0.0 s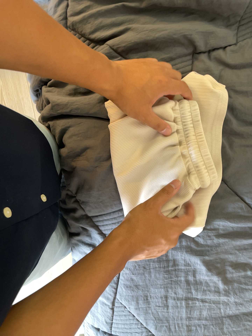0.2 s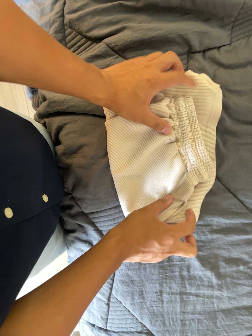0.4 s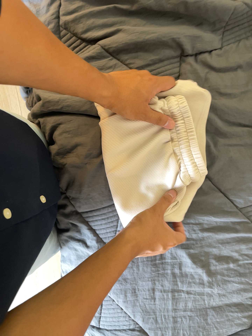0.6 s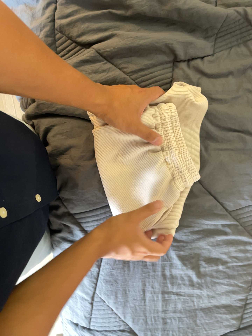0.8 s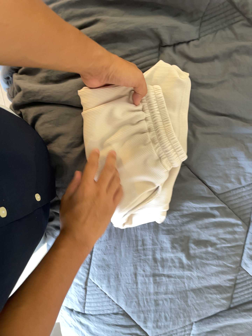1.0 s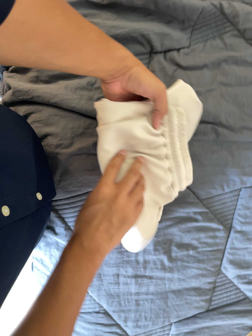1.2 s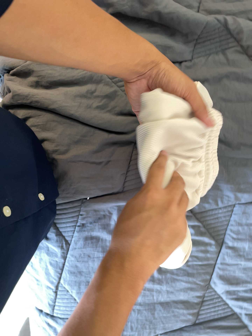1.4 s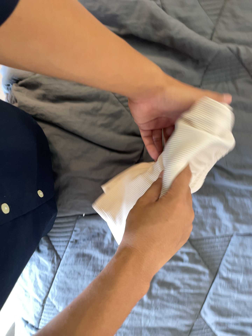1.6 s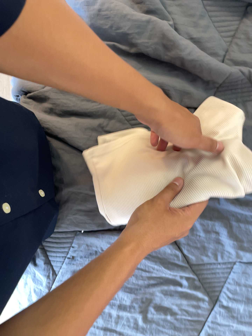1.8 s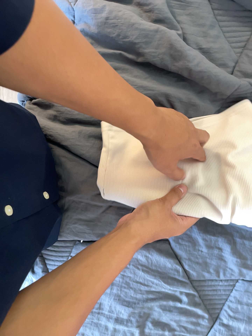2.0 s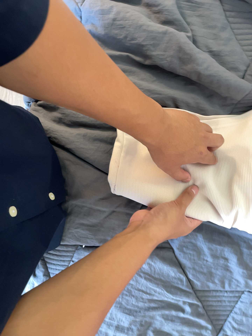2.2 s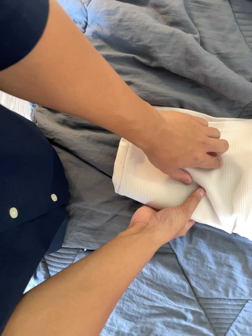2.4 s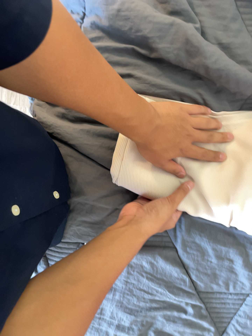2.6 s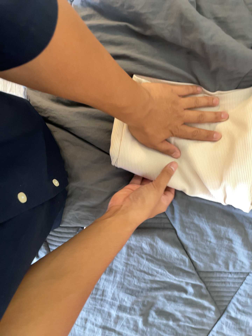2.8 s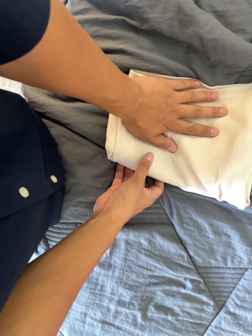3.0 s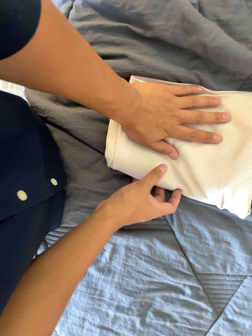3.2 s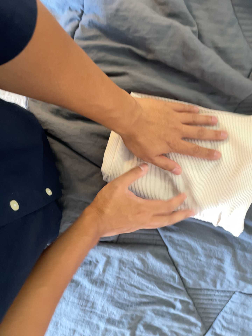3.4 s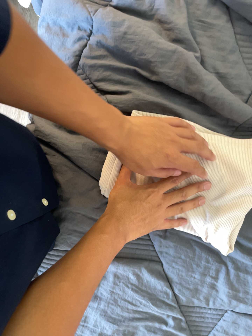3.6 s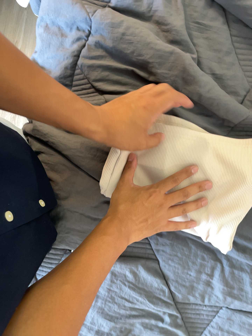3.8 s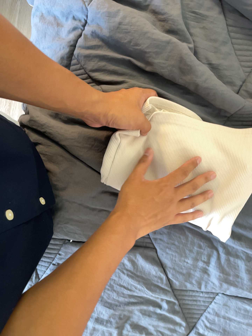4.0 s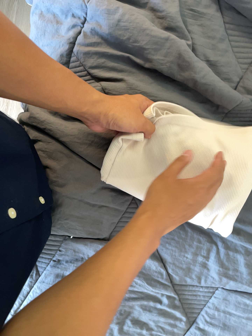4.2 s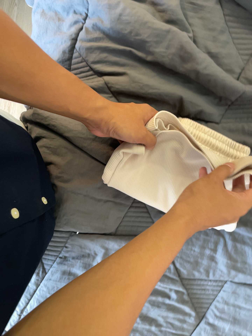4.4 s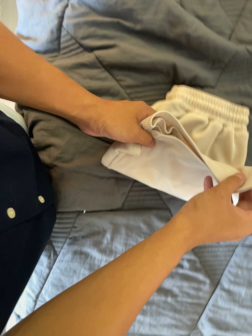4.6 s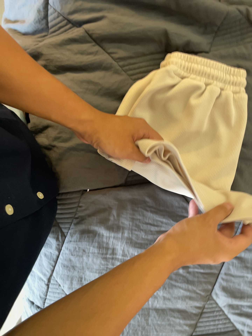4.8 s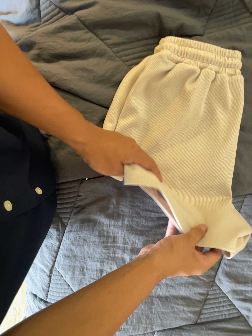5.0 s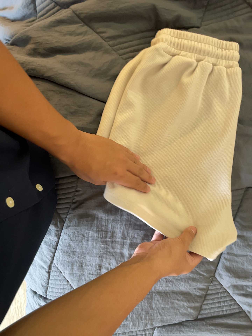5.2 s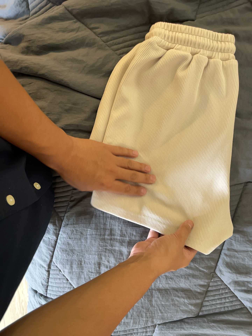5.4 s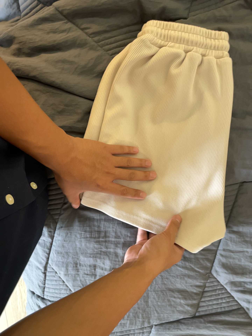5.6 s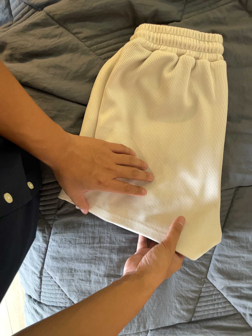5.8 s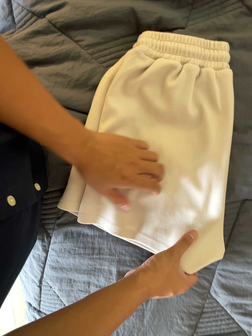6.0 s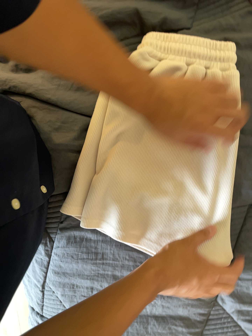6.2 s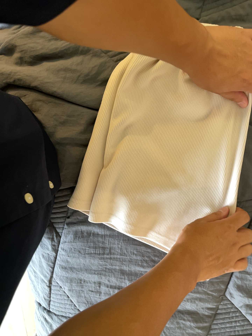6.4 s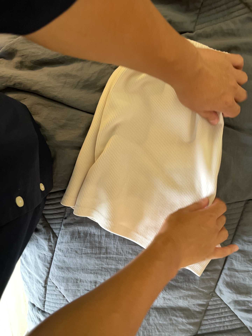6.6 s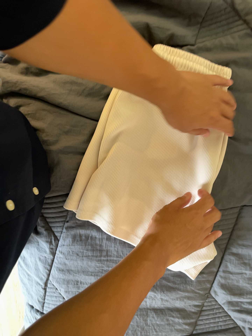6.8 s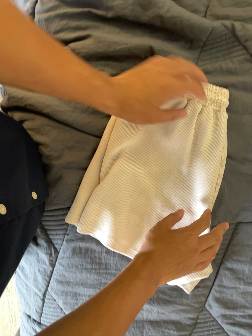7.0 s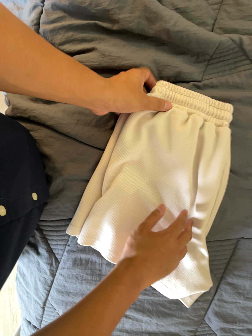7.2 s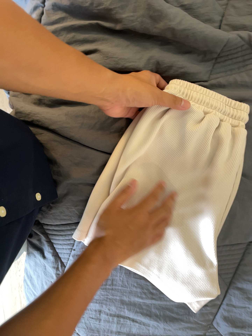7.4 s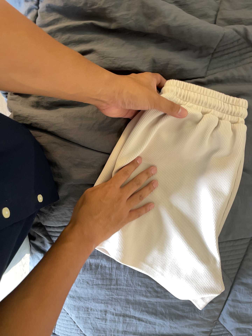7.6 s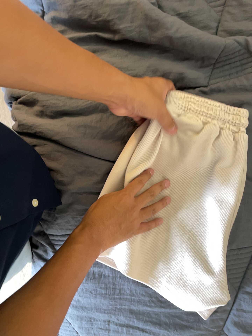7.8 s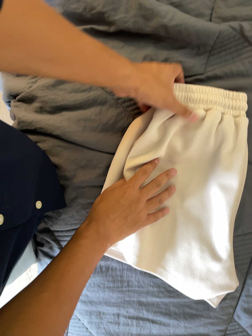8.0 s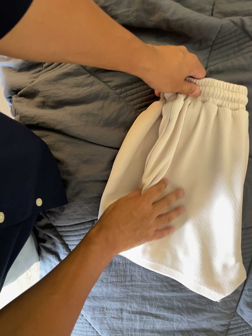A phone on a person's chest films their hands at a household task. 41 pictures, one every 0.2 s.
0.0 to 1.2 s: The camera shifts only a little, or ends up much as it began.
1.2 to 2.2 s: The camera travels toward the top of its view, about 10 cm, so close, fixed things drift downward. It rolls about its line of sight by about 15 degrees, and the scene rotates clockwise.
2.2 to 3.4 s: The camera shifts only a little, or ends up much as it began.
3.4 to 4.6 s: The camera travels toward the bottom of its view, about 12 cm, so close, fixed things drift upward. It rolls about its line of sight by about 15 degrees, and the scene rotates counterclockwise.
4.6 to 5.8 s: The camera travels to its right, about 9 cm.
5.8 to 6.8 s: The camera travels to its left, about 8 cm.
6.8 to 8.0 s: The camera shifts only a little, or ends up much as it began.
The film runs backward here.
